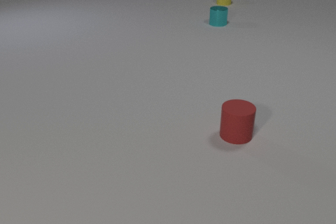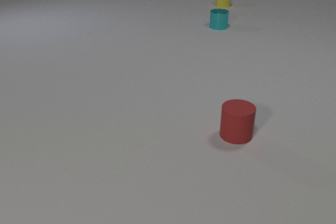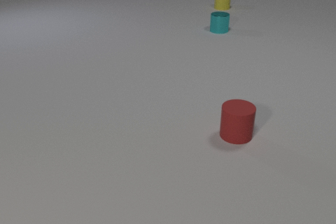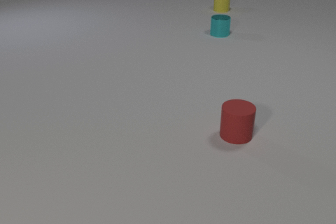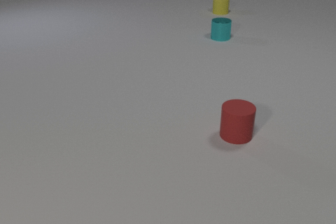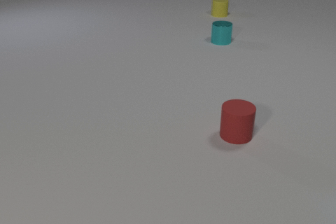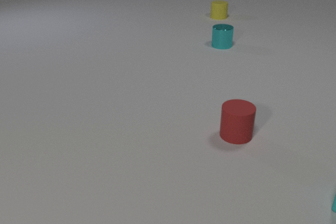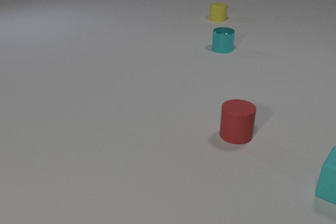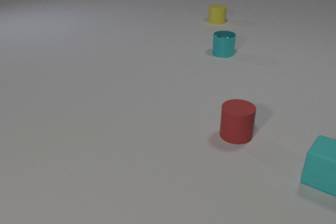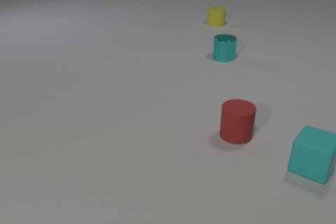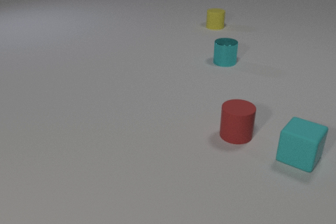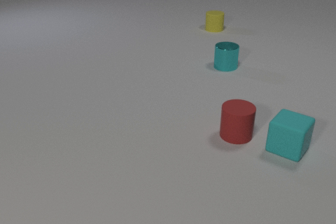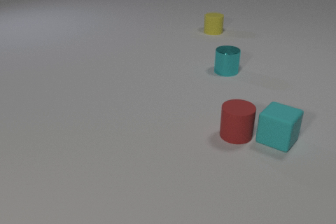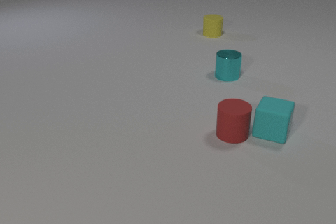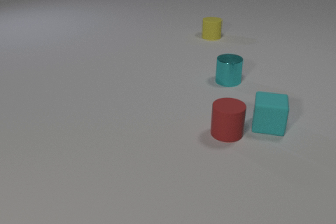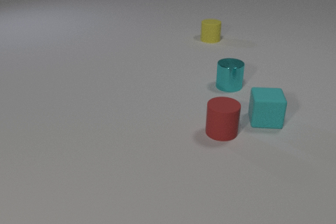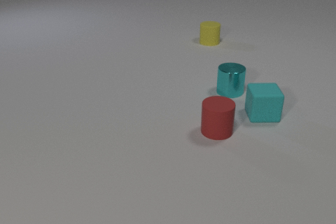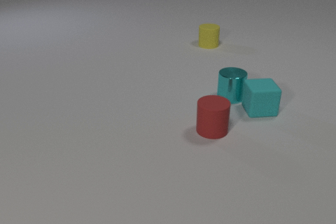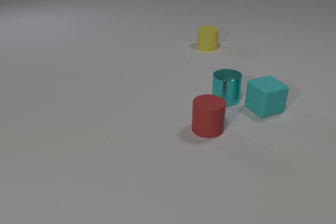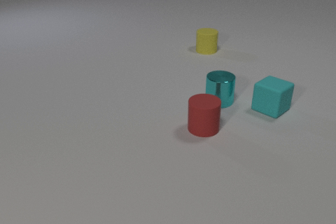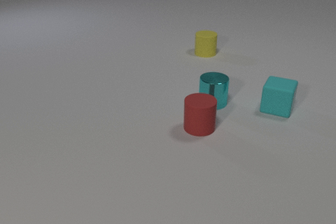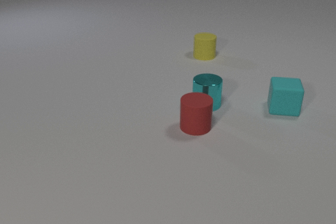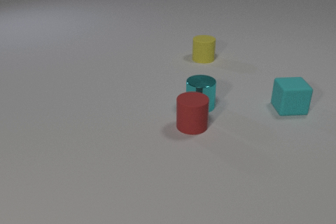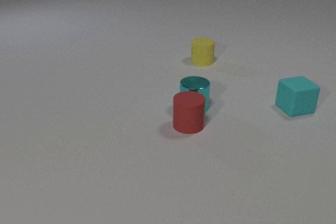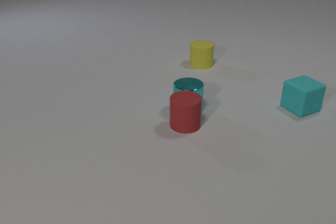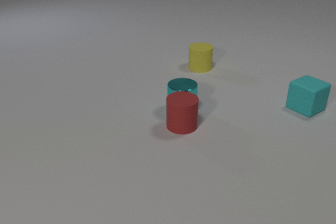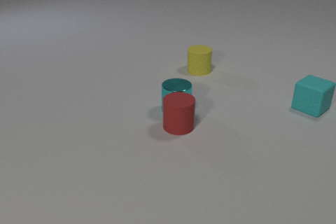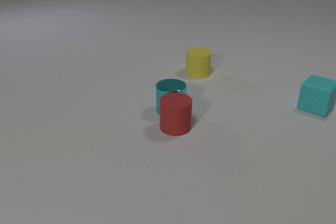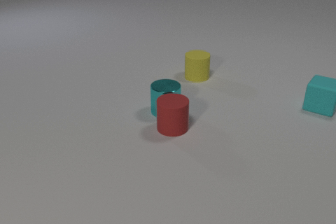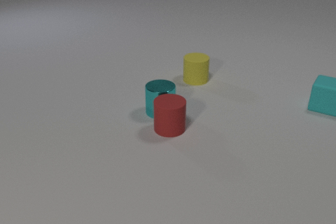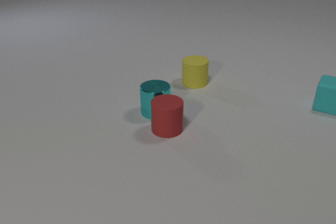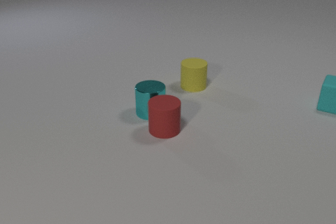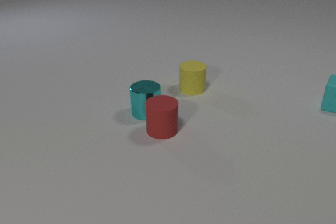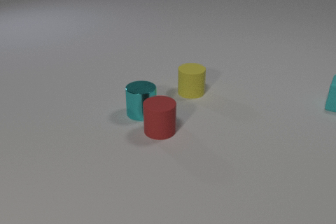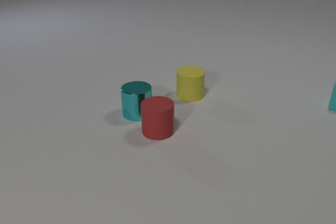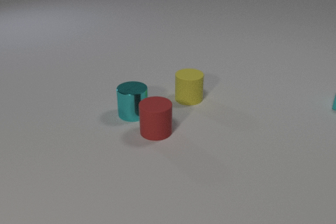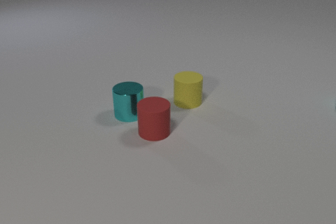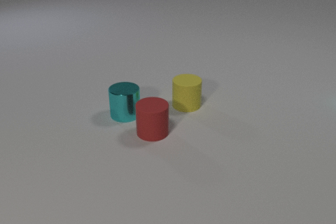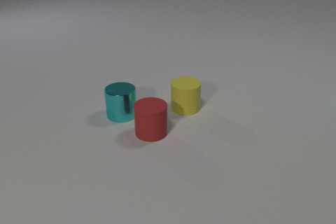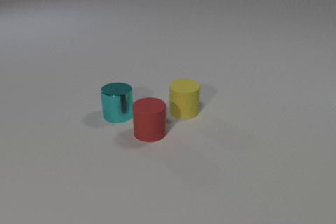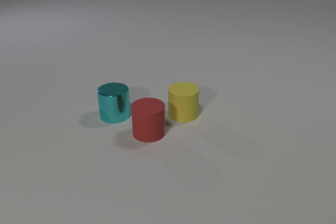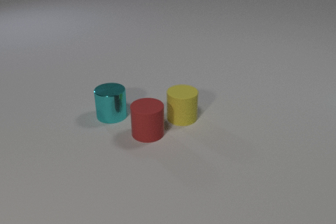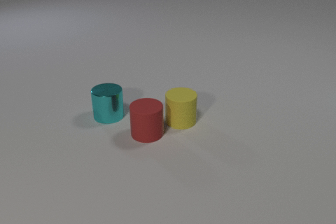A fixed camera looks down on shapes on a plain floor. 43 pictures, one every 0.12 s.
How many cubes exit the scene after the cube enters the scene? 1.
How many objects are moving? 4.
What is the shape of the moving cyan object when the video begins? cylinder.
0.00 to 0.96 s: The cyan rubber cube comes in at the right edge, slides to the left and away from the camera. The cyan metal cylinder slides toward the camera. The yellow rubber cylinder slides toward the camera.
0.96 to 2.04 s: The cyan rubber cube slides away from the camera and to the left, spins counterclockwise seen from above by about 45 degrees, its near face sliding to the right. The cyan metal cylinder slides toward the camera. The yellow rubber cylinder slides toward the camera. The red rubber cylinder slides to the left. The cyan rubber cube and the red rubber cylinder collide.
2.04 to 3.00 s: The cyan rubber cube slides to the right and away from the camera, spins so that its near face slides to the right, counterclockwise seen from above. The cyan metal cylinder slides to the left and toward the camera. The yellow rubber cylinder slides toward the camera. The red rubber cylinder slides to the left. The cyan rubber cube and the cyan metal cylinder collide. The cyan metal cylinder and the red rubber cylinder collide.
3.00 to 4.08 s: The cyan rubber cube slides to the right and away from the camera, spins counterclockwise seen from above by about 30 degrees, its near face sliding to the right. The cyan metal cylinder slides to the left. The yellow rubber cylinder slides toward the camera. The red rubber cylinder slides to the left and toward the camera.
4.08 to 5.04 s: The cyan rubber cube slides to the right, leaves at the right edge. The cyan metal cylinder slides to the left. The yellow rubber cylinder slides toward the camera. The red rubber cylinder slides to the left.
